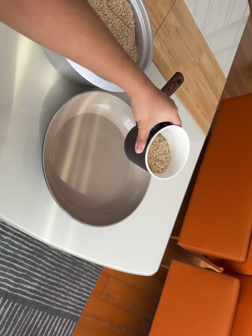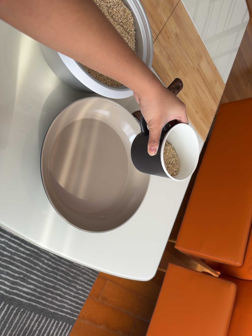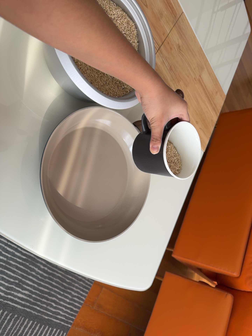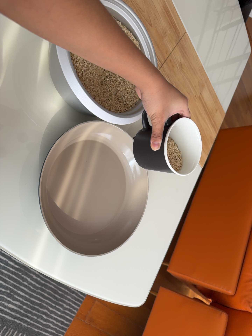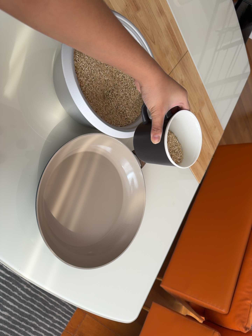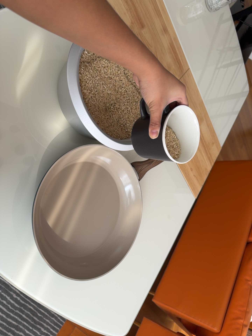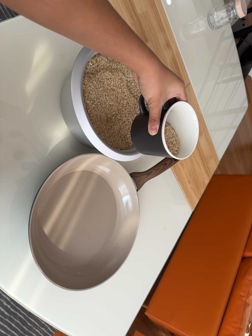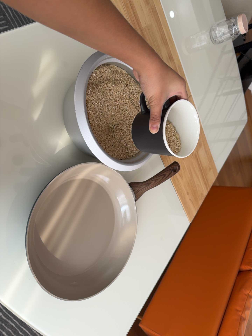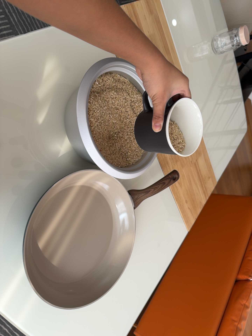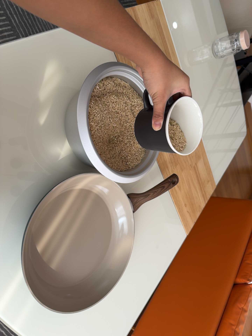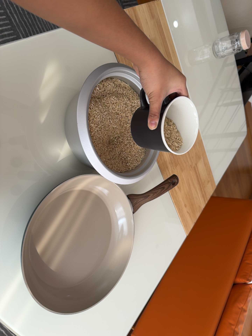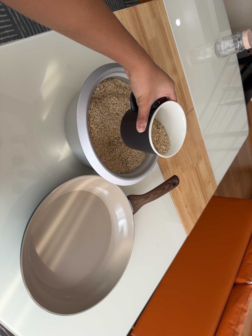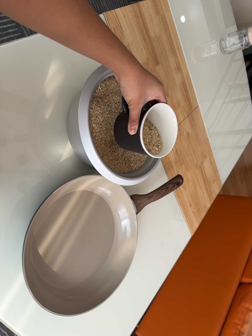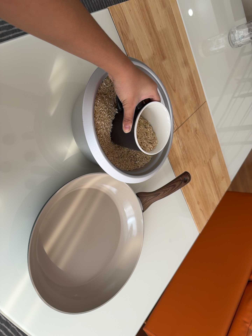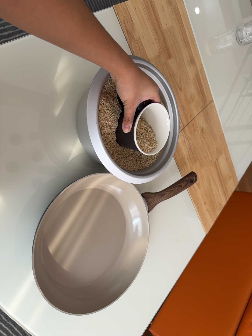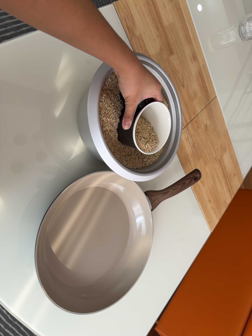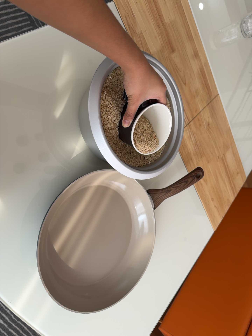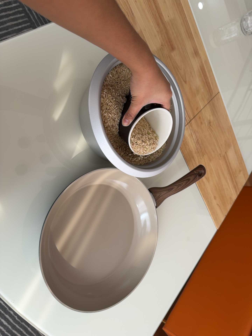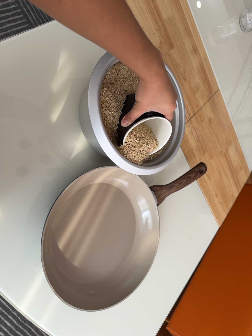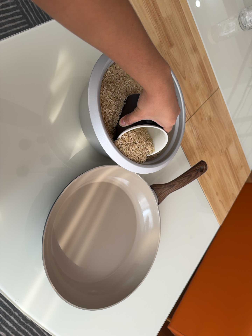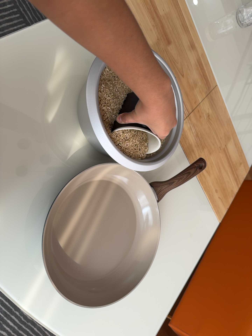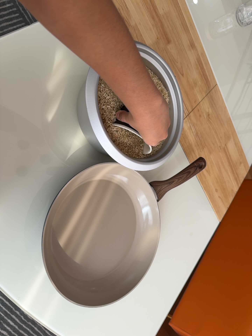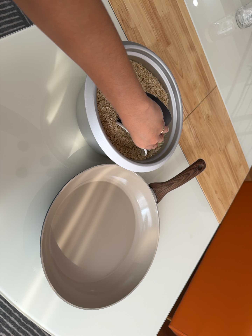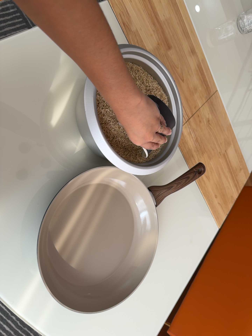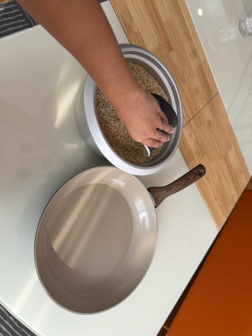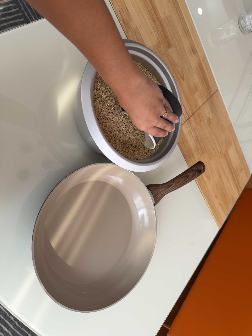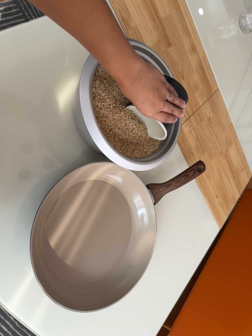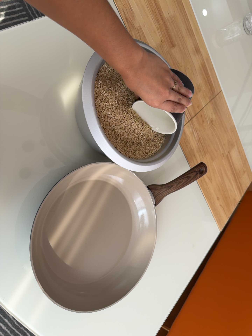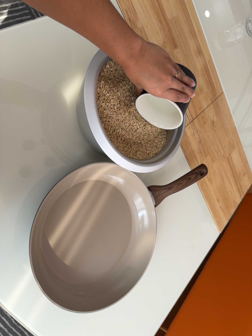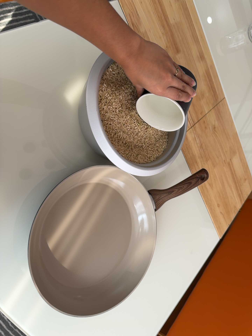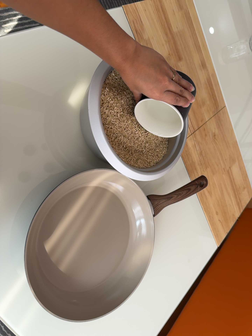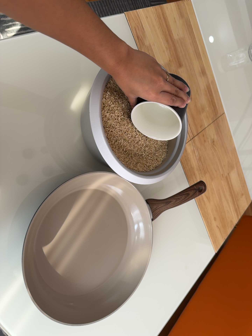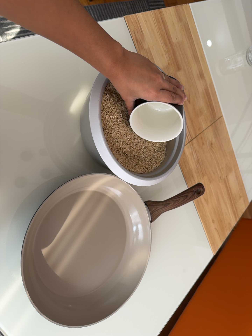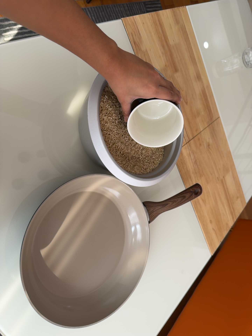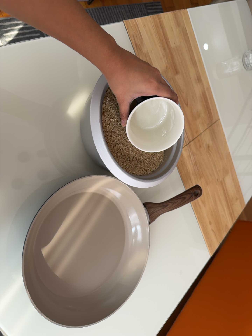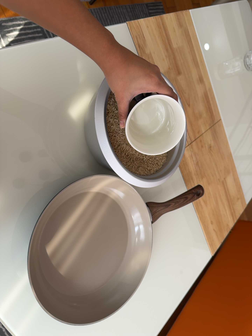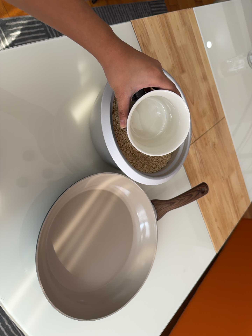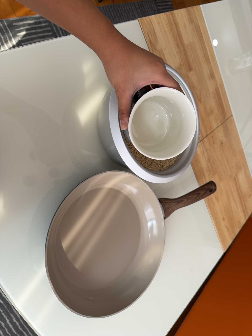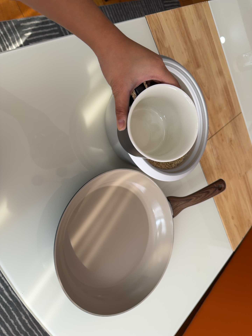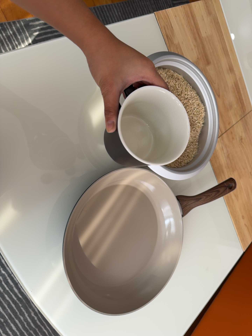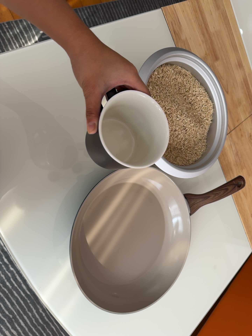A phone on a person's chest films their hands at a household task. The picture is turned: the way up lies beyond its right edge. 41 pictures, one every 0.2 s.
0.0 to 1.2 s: The camera's aim tips toward the top of its view by about 10 degrees, and the scene shifts downward. It rolls about its line of sight by about 15 degrees, and the scene rotates clockwise.
1.2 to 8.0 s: The camera pans to its left by about 10 degrees.
The film runs backward here.
